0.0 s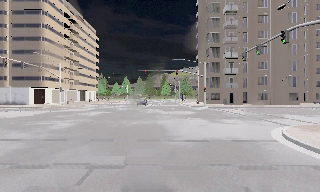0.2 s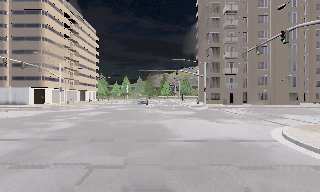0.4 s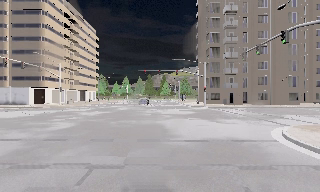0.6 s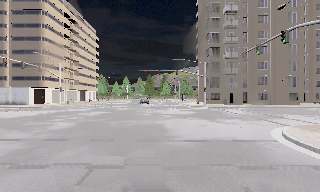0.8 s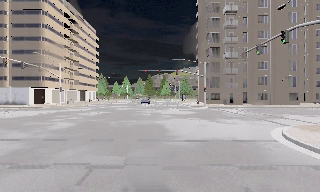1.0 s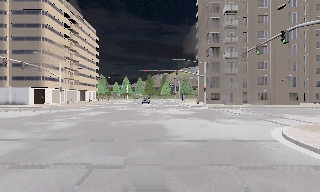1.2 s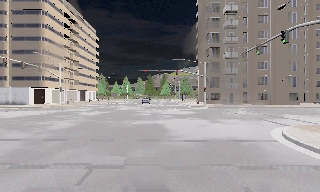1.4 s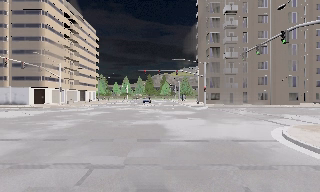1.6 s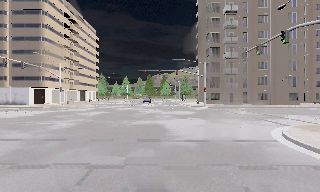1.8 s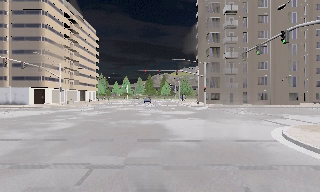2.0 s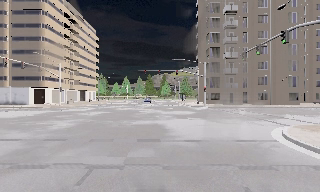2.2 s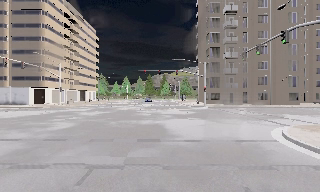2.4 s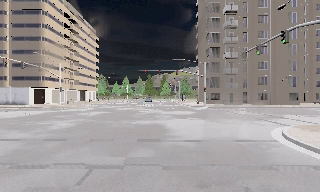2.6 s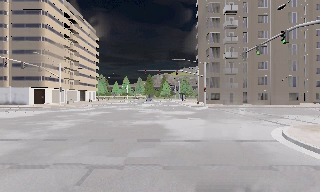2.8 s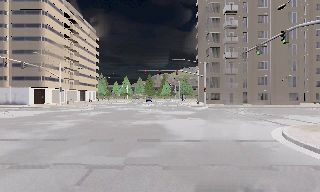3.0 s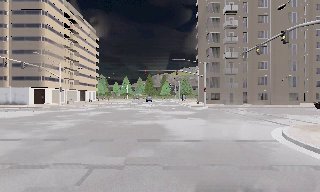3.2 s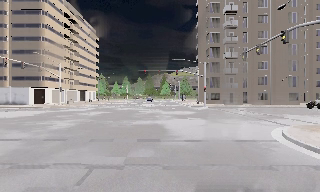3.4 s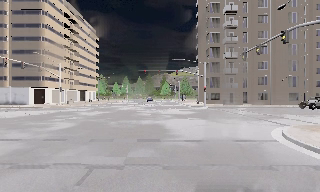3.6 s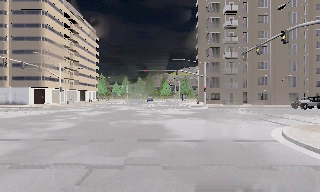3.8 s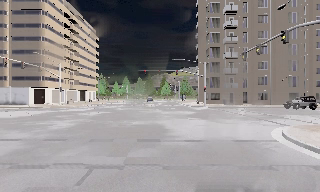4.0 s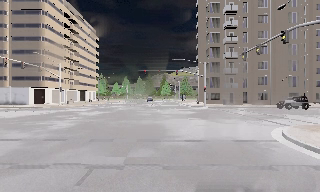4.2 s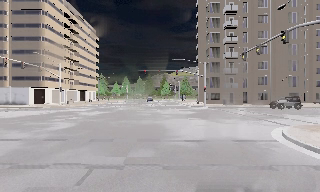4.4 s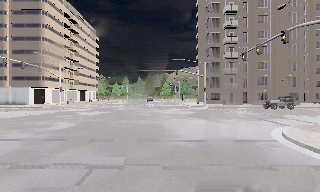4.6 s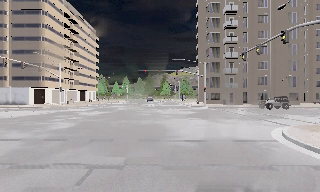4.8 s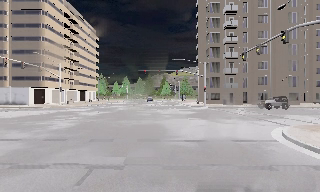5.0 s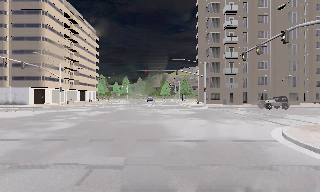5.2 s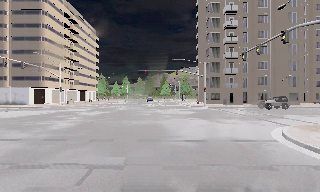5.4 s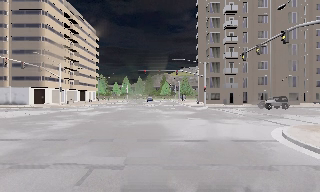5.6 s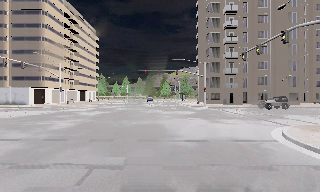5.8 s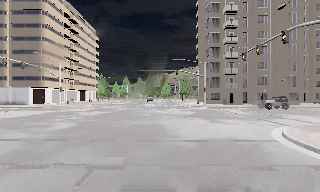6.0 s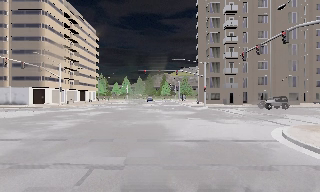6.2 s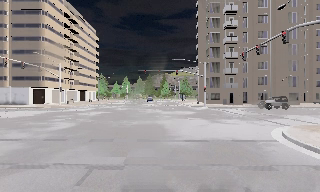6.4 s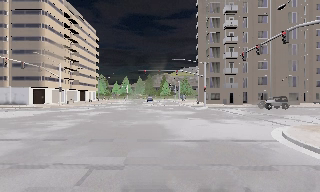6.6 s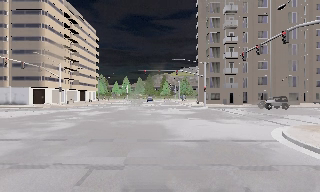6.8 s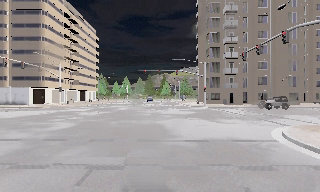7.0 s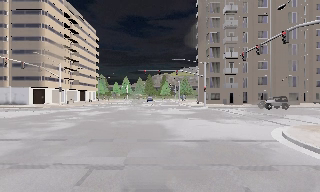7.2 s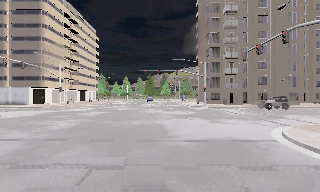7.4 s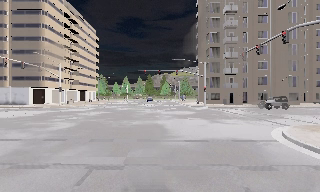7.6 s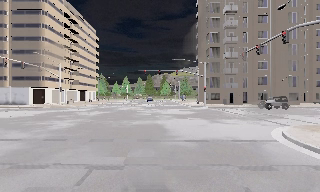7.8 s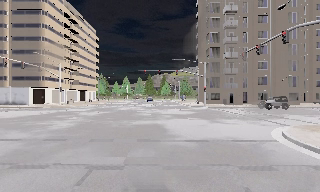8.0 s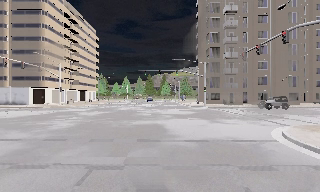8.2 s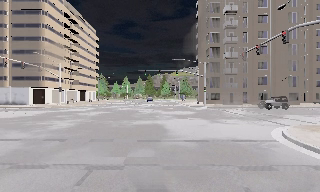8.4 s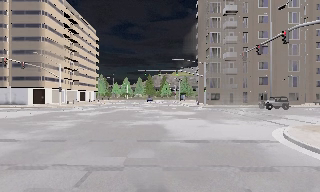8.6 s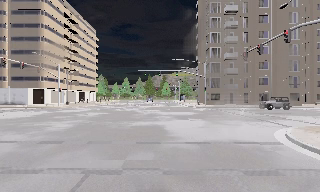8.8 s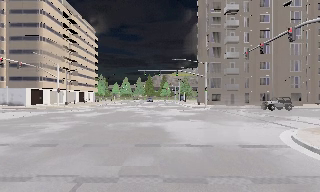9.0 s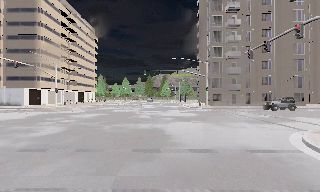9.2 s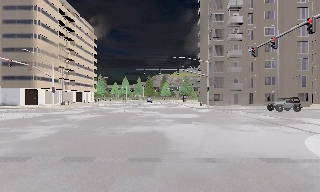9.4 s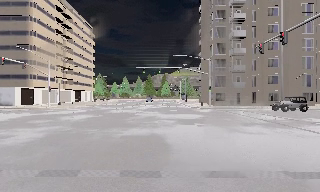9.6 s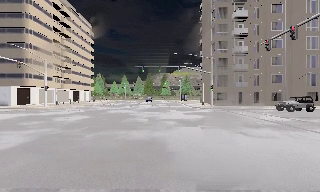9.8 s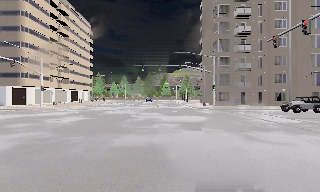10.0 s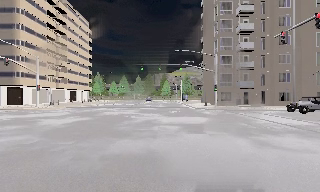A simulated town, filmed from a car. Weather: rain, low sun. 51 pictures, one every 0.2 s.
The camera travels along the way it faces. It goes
forward.
0.0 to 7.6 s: The camera keeps its place and its aim.
7.6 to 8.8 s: The camera travels forward, about 0.5 m, so what stands in front looms larger. It gains speed.
8.8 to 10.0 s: The camera travels forward, about 5 m, so what stands in front looms larger.
The film runs forward here.
